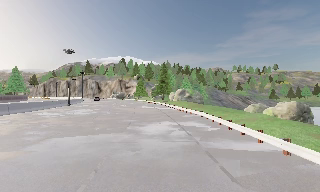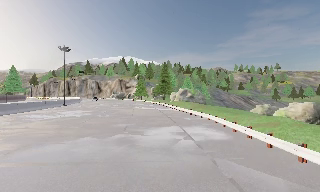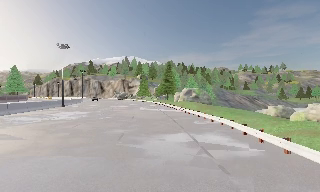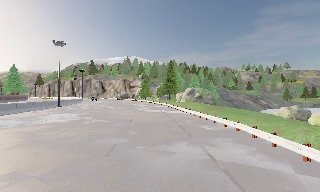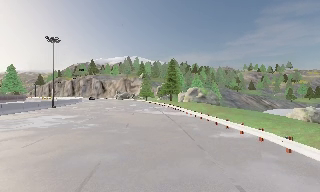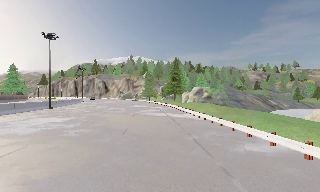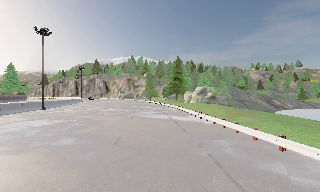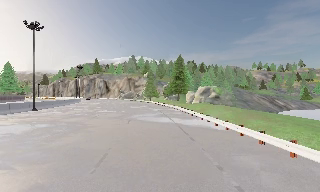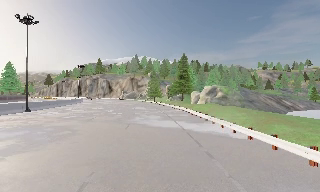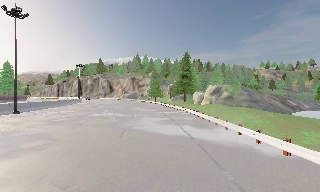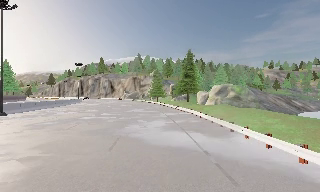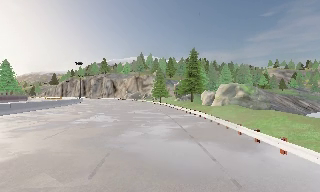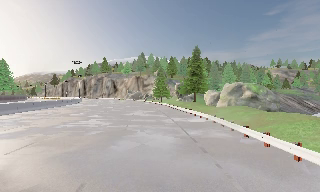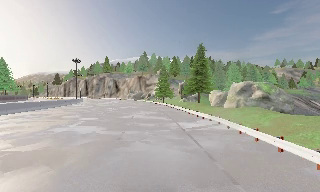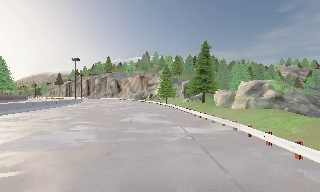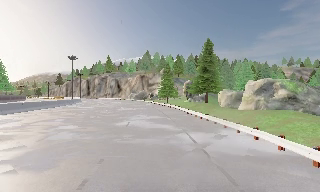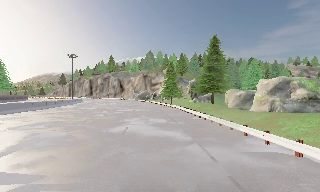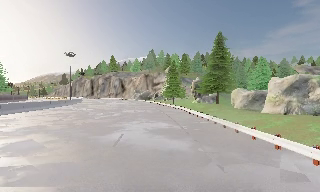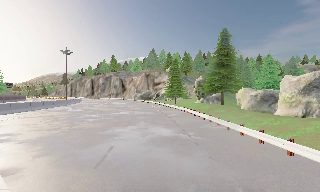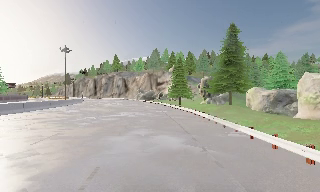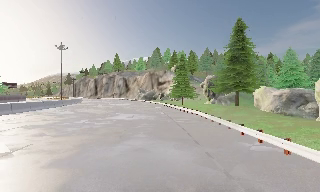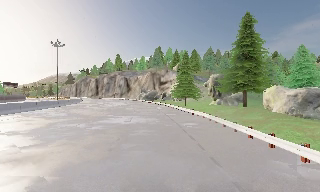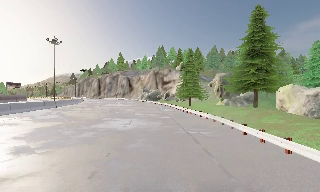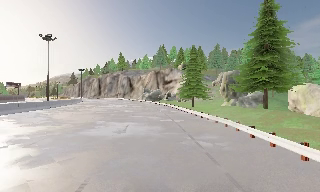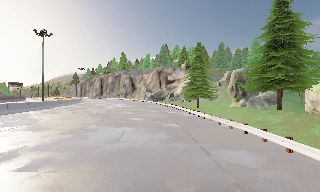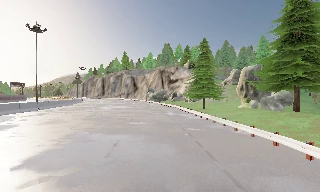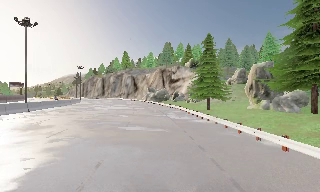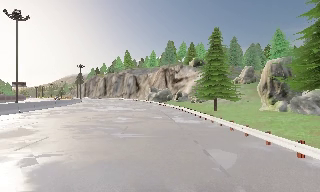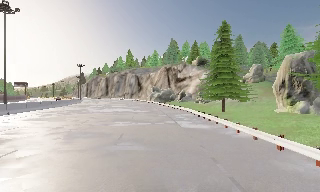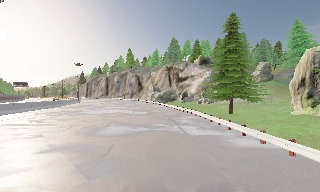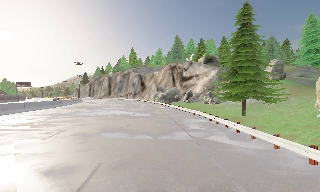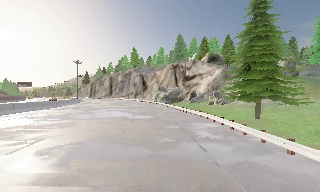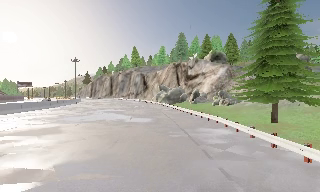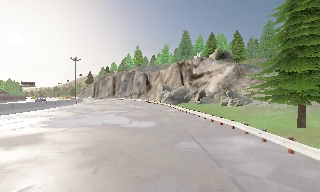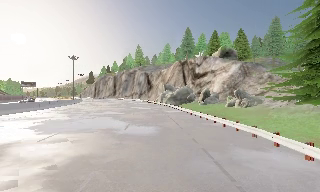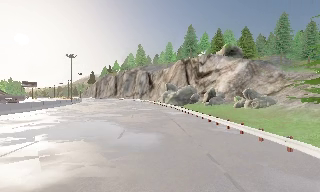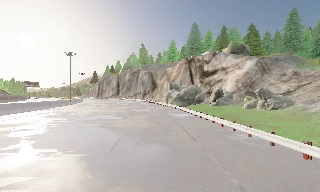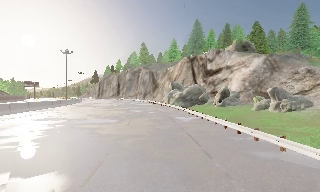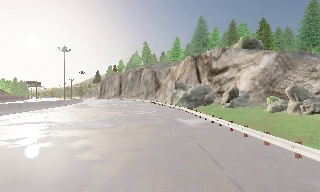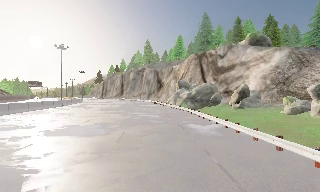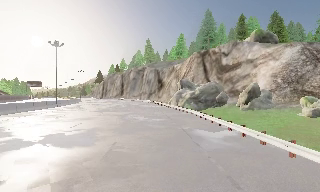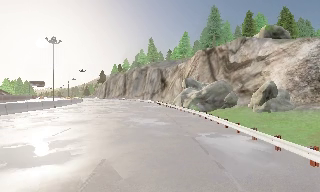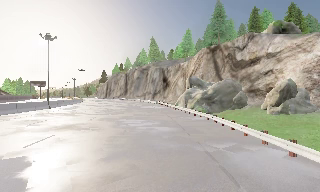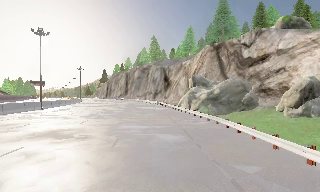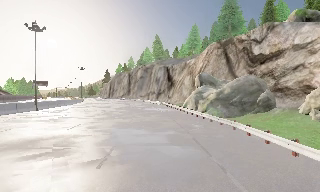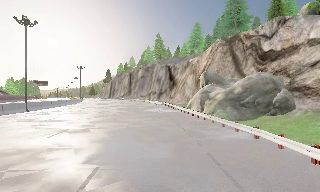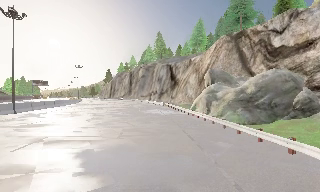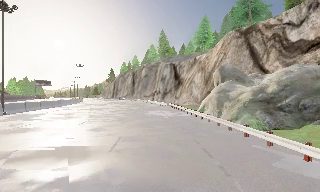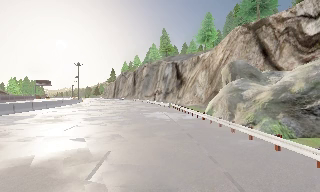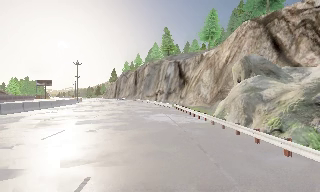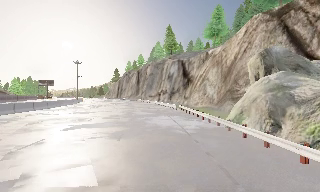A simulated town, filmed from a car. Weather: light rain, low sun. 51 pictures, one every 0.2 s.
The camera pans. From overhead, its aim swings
counterclockwise.
The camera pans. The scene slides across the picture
to the right.
0.0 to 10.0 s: The camera pans to its left, which is counterclockwise from overhead, by about 35 degrees. It travels forward, about 100 m.
The film runs forward here.
